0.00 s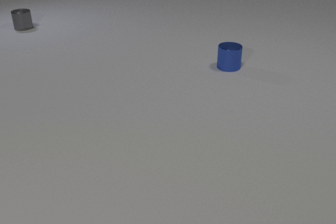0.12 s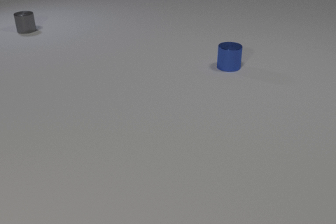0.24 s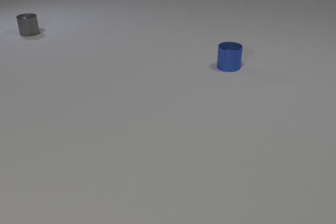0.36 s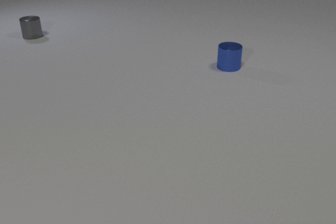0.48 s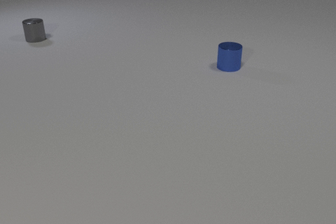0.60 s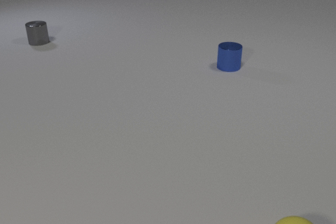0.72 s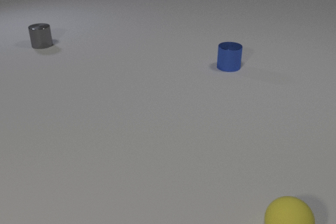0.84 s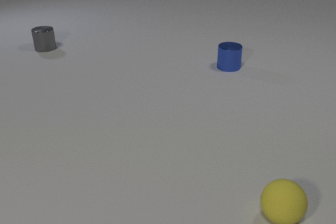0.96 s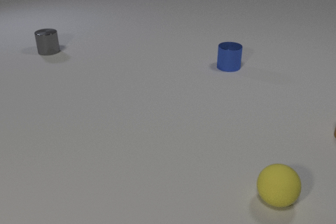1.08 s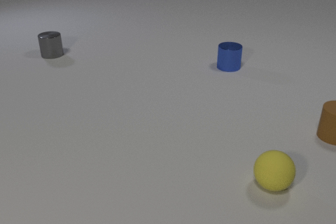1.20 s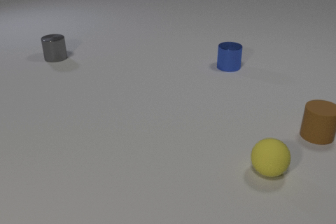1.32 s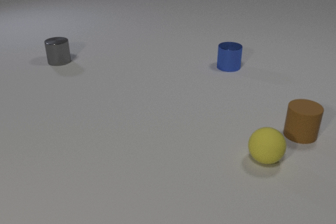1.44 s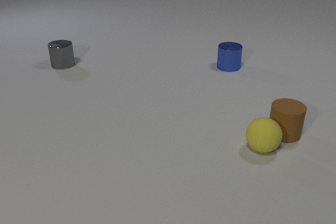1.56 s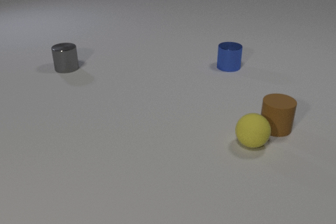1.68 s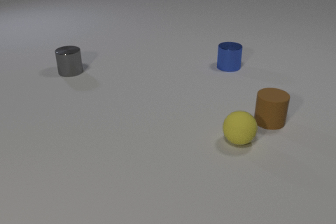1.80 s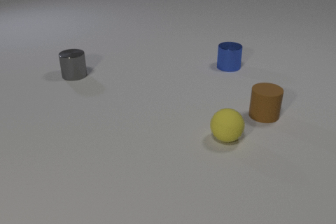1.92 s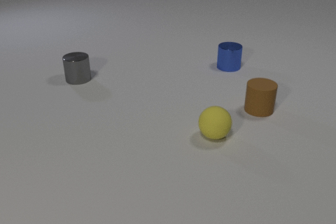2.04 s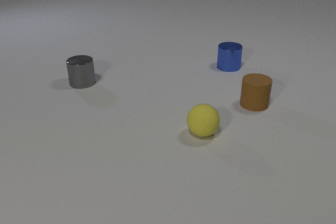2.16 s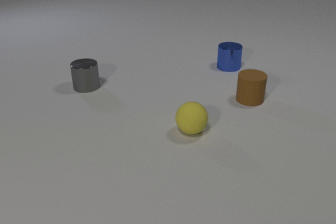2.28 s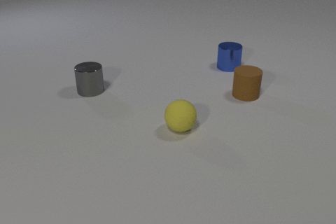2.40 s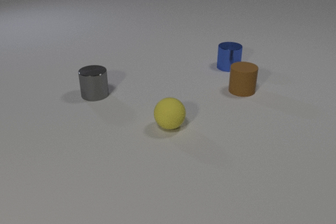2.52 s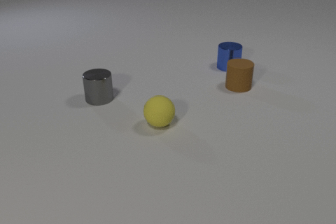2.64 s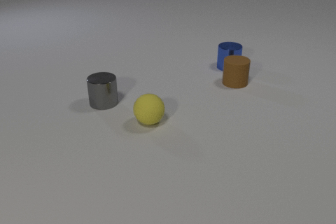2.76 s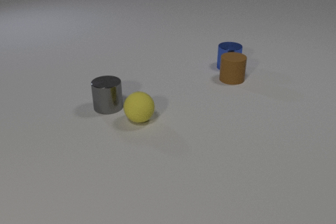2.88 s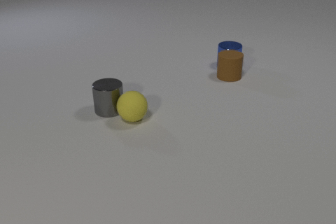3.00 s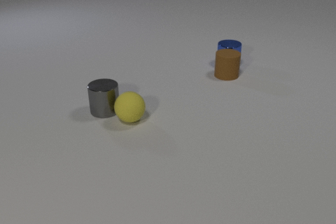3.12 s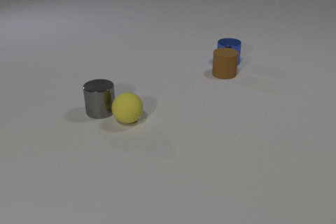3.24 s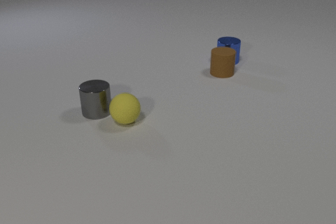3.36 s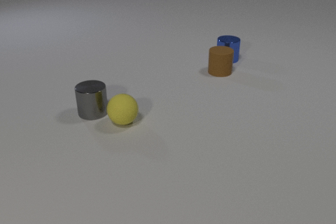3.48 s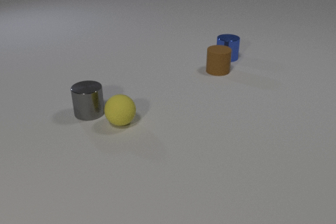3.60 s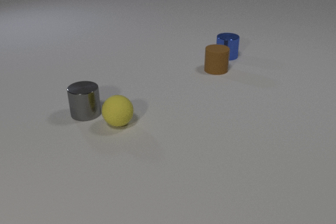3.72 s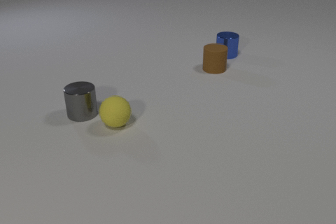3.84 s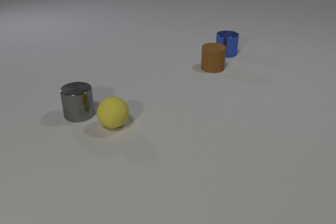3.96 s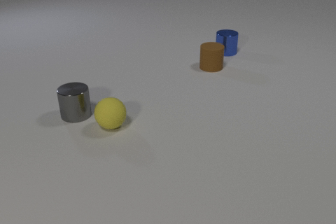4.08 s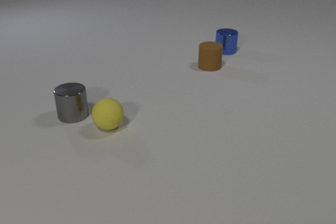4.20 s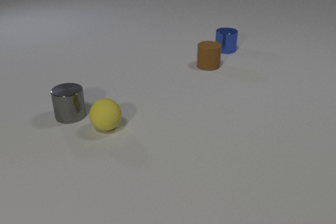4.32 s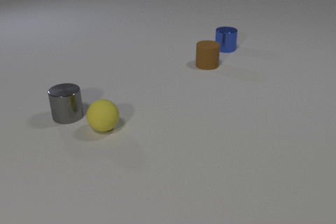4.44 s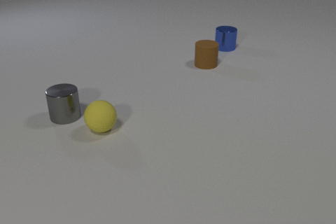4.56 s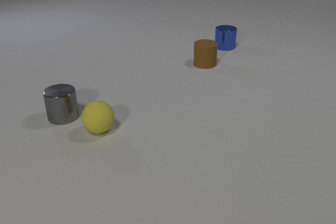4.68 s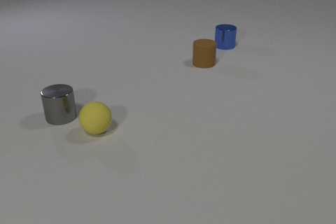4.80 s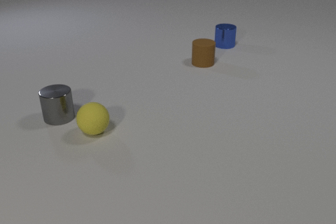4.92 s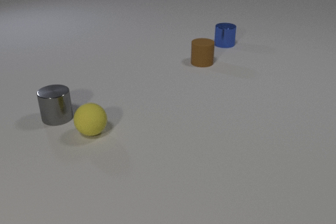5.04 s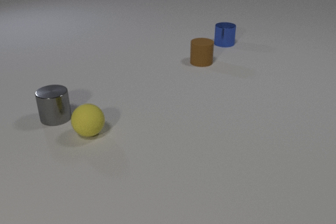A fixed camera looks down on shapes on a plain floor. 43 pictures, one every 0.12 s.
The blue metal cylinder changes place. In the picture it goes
away from the camera.
The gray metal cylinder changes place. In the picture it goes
toward the camera.
0.00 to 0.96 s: The yellow rubber sphere comes in at the bottom edge, rolls away from the camera. The gray metal cylinder slides toward the camera.
0.96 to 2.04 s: The yellow rubber sphere rolls away from the camera and to the left. The brown rubber cylinder slides to the left. The gray metal cylinder slides toward the camera. The yellow rubber sphere and the brown rubber cylinder collide.
2.04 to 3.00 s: The yellow rubber sphere rolls to the left. The brown rubber cylinder slides away from the camera and to the left. The gray metal cylinder slides toward the camera. The blue metal cylinder slides away from the camera. The yellow rubber sphere and the gray metal cylinder collide. The brown rubber cylinder and the blue metal cylinder collide.
3.00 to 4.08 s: The yellow rubber sphere rolls to the left and toward the camera. The brown rubber cylinder slides away from the camera and to the left. The gray metal cylinder slides to the left. The blue metal cylinder slides away from the camera.
4.08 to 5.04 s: The yellow rubber sphere rolls to the left and toward the camera. The brown rubber cylinder slides away from the camera and to the left. The gray metal cylinder slides to the left. The blue metal cylinder slides away from the camera.
How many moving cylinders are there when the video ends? 3.
What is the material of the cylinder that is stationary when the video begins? metal.
What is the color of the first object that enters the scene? yellow.
